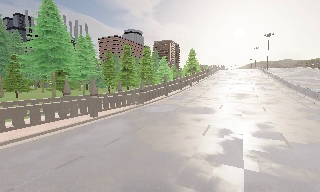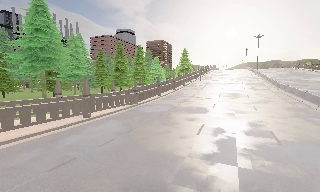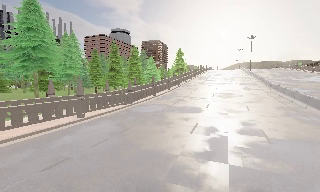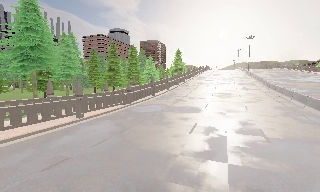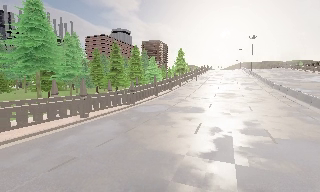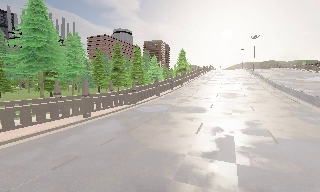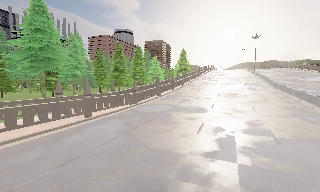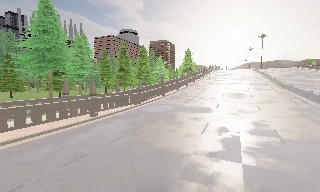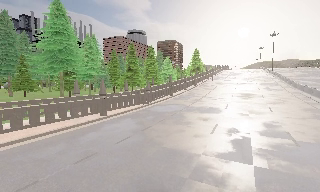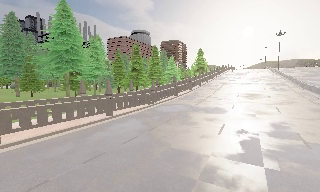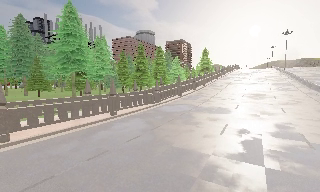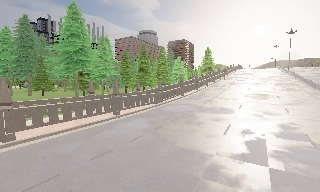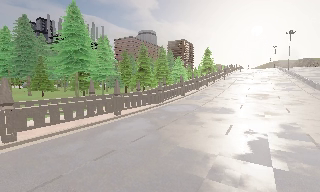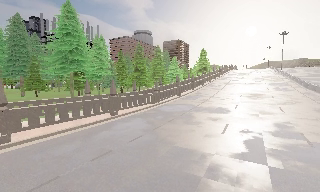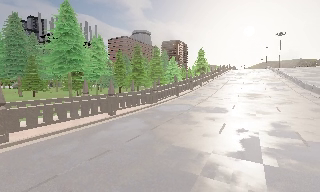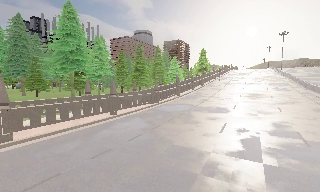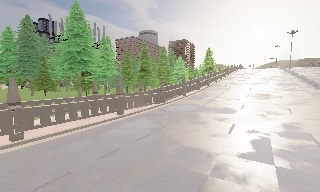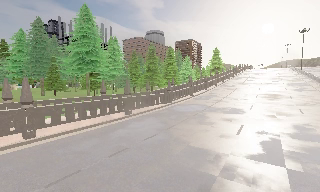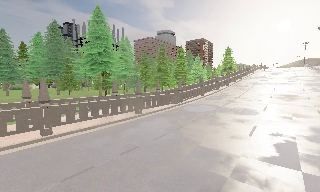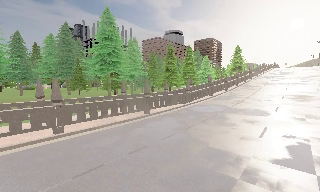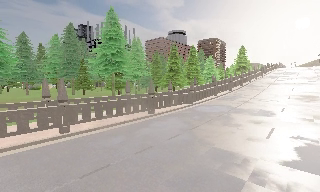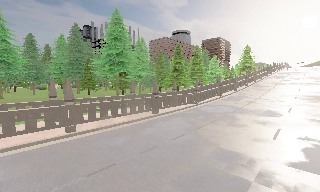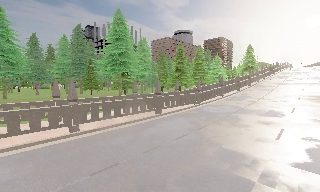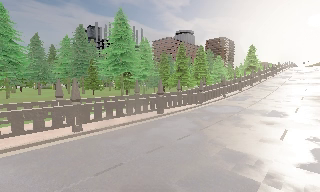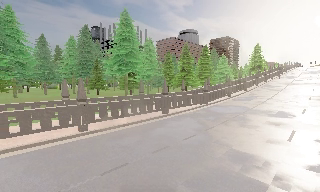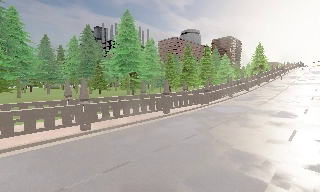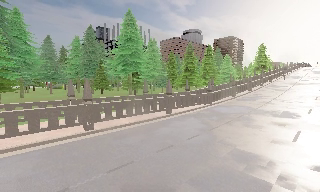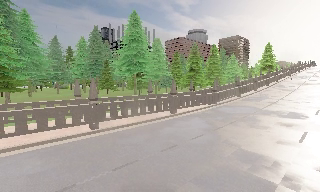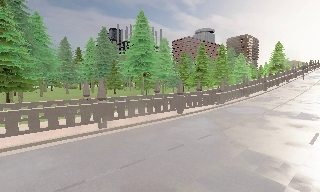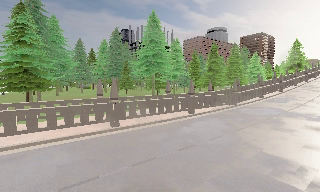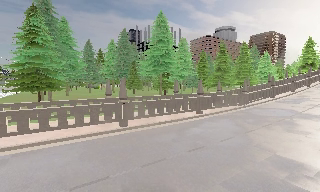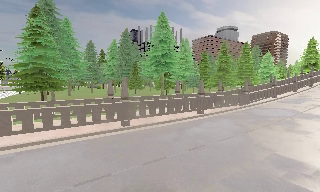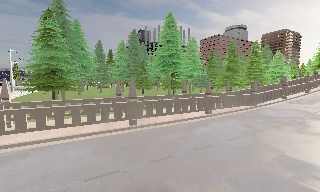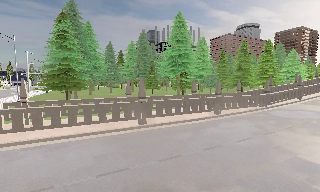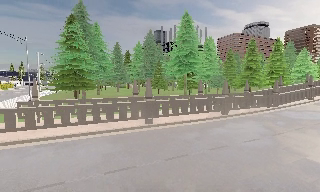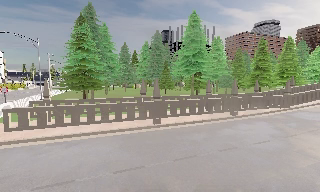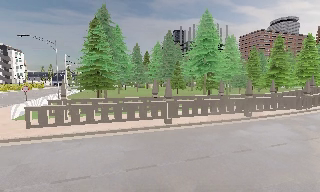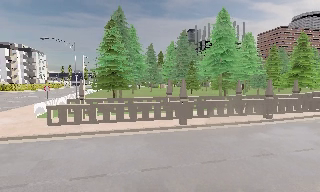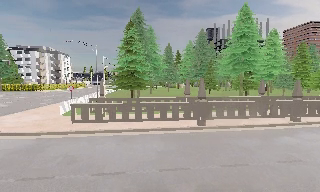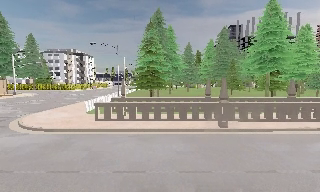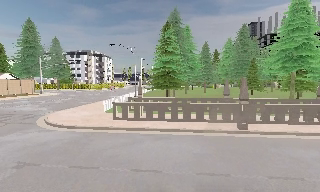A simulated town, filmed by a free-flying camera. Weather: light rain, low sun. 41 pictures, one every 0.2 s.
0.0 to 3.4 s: The camera travels to its left, about 1 m, so close, fixed things drift to the right.
3.4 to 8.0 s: The camera swings to its left by about 60 degrees, and the scene slides to the right. It travels to its left and backward, about 1 m, so close, fixed things drift to the right.
The film runs forward here.
